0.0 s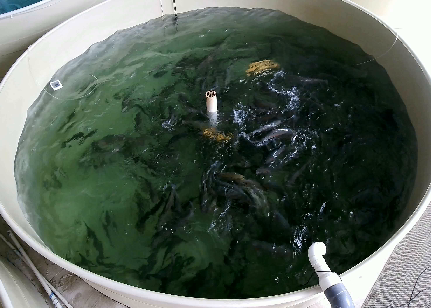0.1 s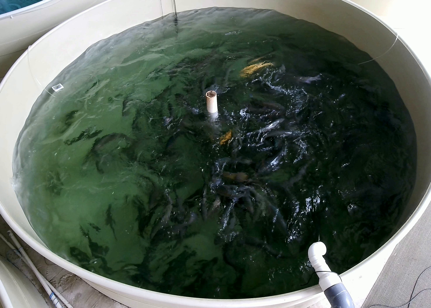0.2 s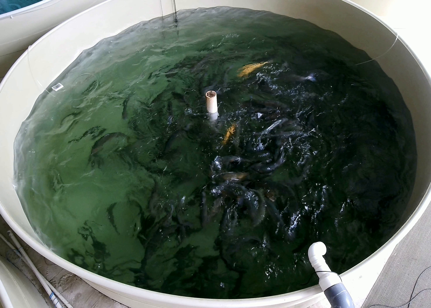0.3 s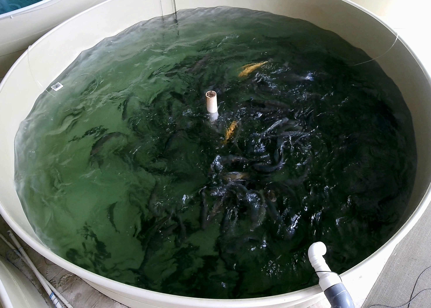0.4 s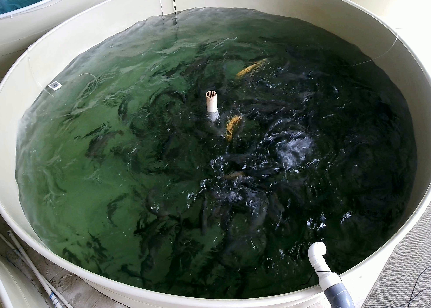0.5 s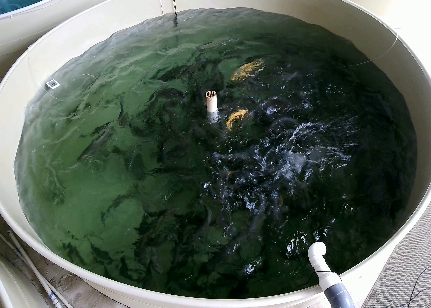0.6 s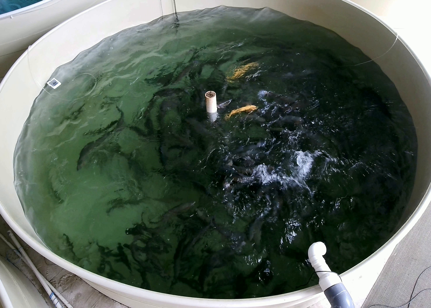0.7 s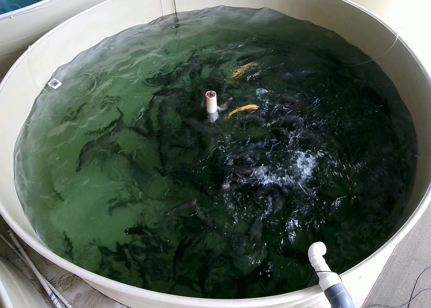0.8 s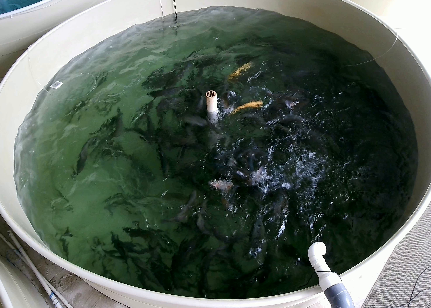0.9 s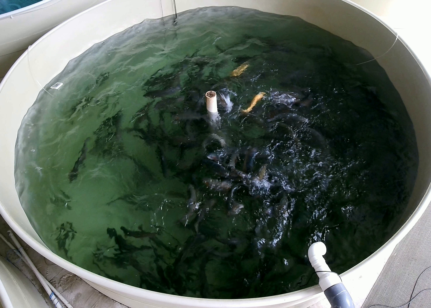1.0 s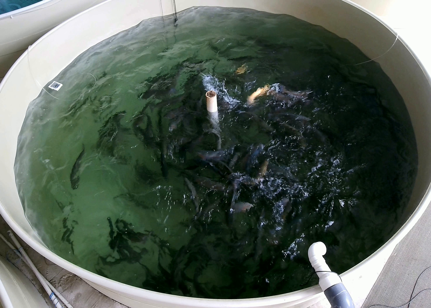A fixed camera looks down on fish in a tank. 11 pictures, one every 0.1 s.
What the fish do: Strong feeding.
